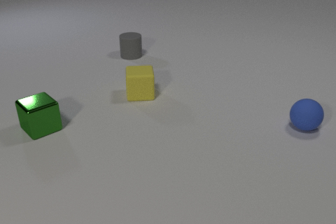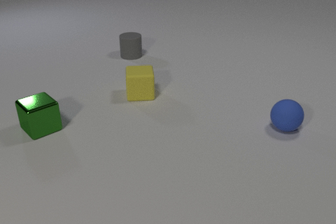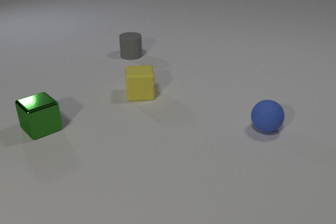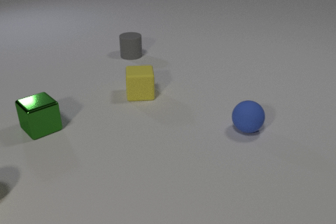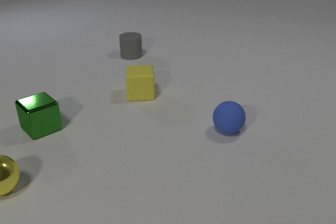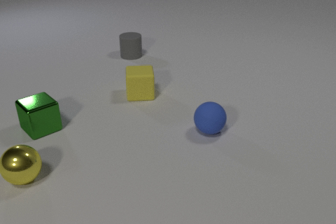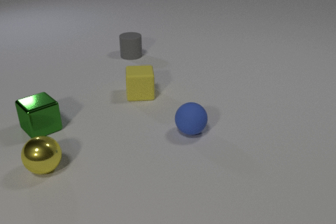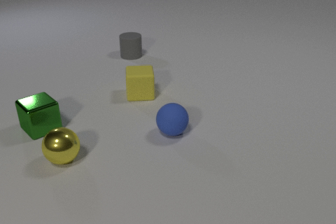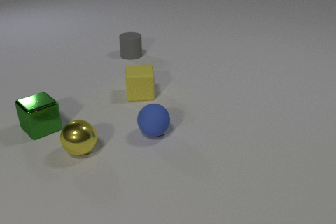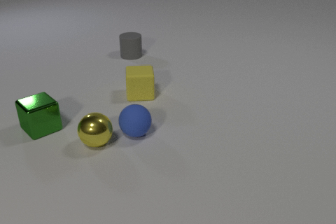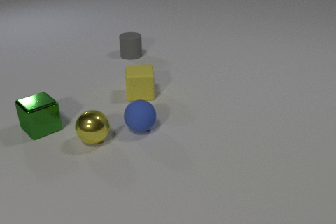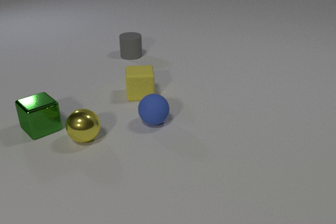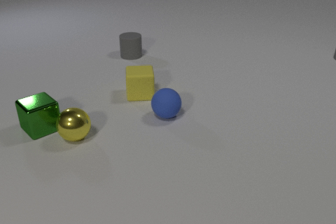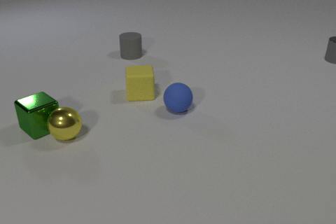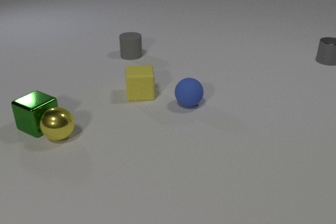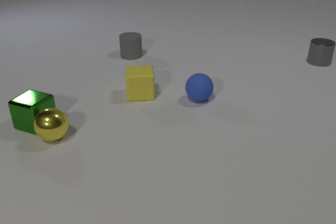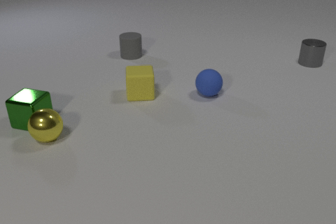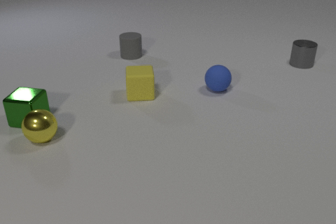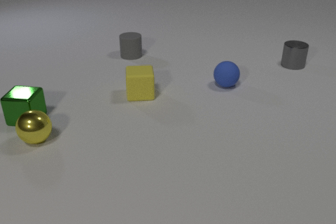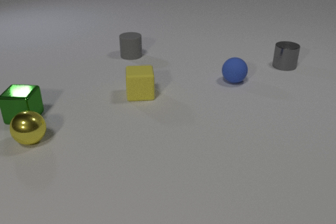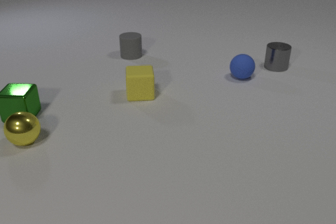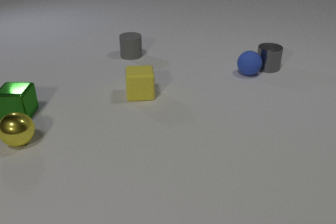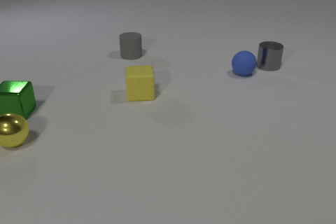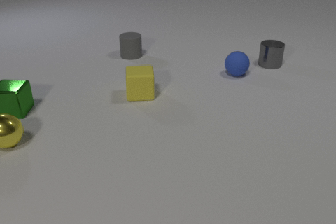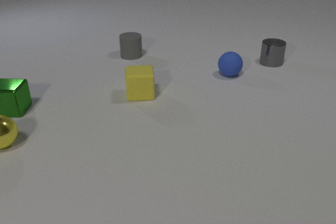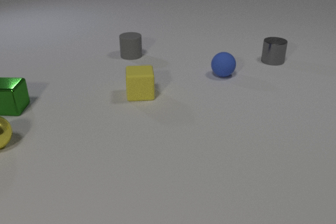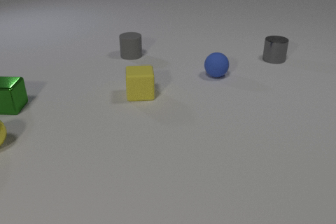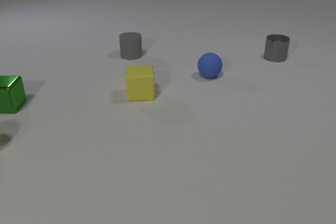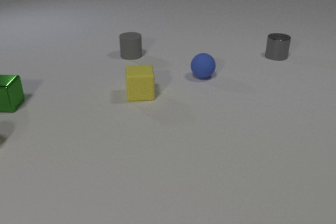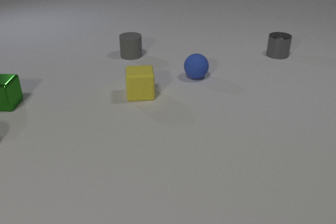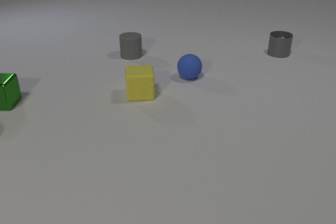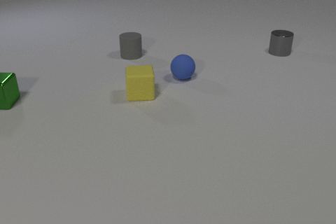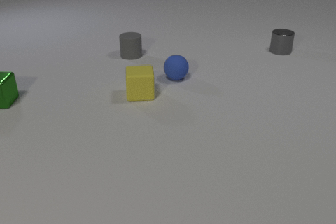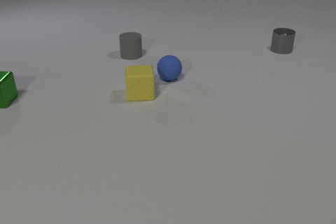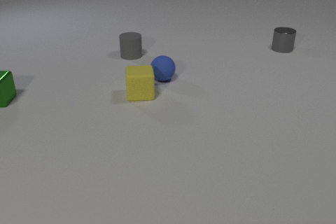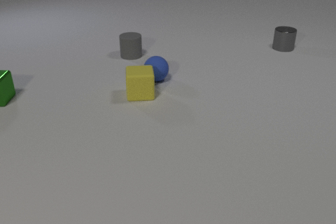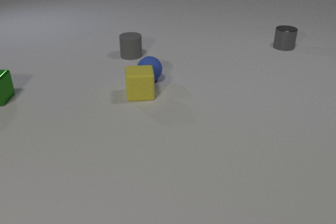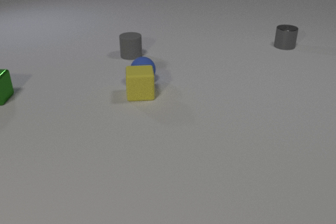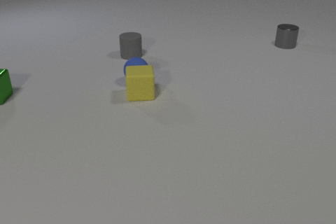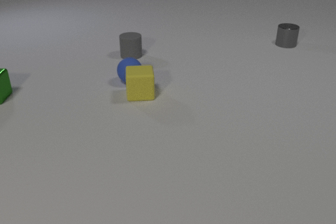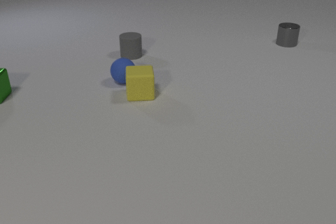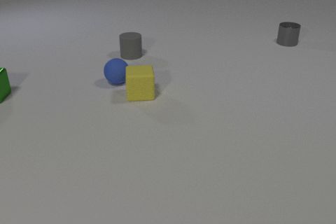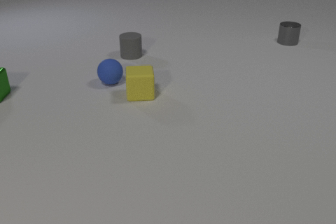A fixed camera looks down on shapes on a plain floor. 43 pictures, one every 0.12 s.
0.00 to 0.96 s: The yellow metal sphere comes in at the left edge, rolls to the right and away from the camera. The blue rubber sphere rolls to the left.
0.96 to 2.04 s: The yellow metal sphere rolls to the left and away from the camera. The blue rubber sphere rolls away from the camera and to the right. The green metal cube slides away from the camera and to the left, spins counterclockwise seen from above by about 30 degrees, its near face sliding to the right. The gray metal cylinder comes in at the right edge, slides to the left and toward the camera. The yellow metal sphere and the blue rubber sphere collide. The yellow metal sphere and the green metal cube collide.
2.04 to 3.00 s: The yellow metal sphere rolls to the left. The blue rubber sphere rolls away from the camera. The green metal cube slides away from the camera and to the left. The gray metal cylinder slides to the left. The blue rubber sphere and the gray metal cylinder collide.
3.00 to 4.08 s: The yellow metal sphere rolls to the left, leaves at the left edge. The blue rubber sphere rolls to the left. The green metal cube slides away from the camera and to the left. The gray metal cylinder slides away from the camera.
4.08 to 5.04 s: The blue rubber sphere rolls to the left. The green metal cube slides away from the camera. The gray metal cylinder slides away from the camera.
What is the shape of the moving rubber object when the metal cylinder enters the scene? sphere.
How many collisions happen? 3.
Are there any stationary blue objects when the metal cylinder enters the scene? no.
